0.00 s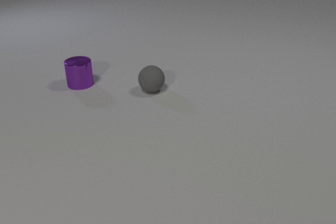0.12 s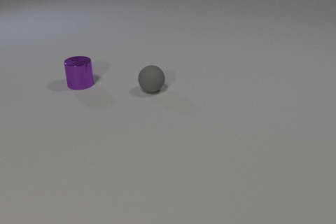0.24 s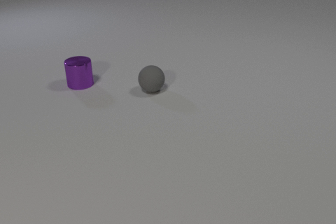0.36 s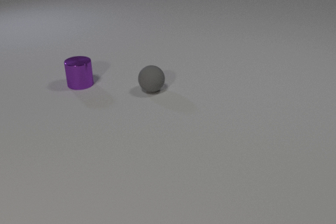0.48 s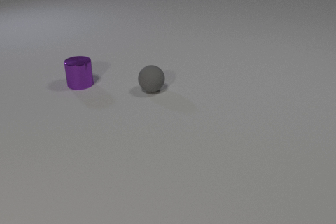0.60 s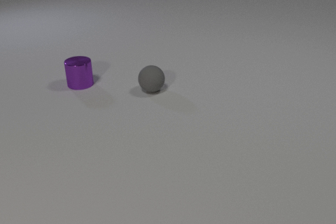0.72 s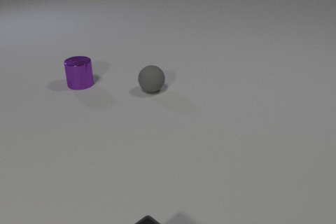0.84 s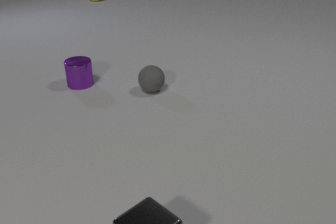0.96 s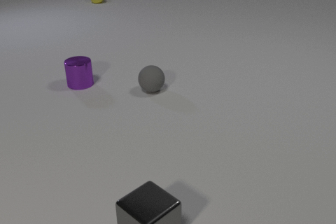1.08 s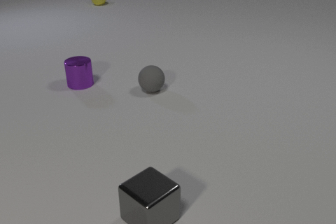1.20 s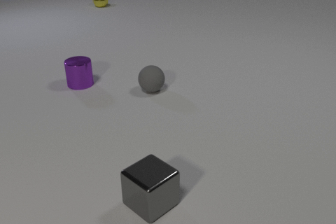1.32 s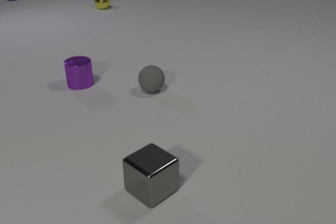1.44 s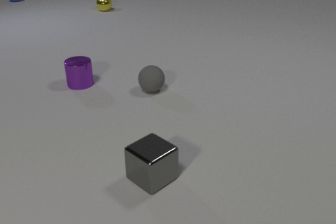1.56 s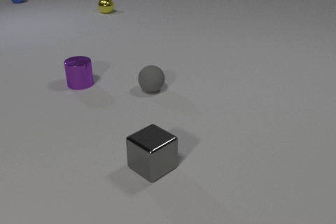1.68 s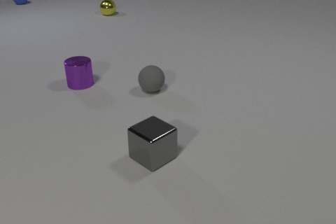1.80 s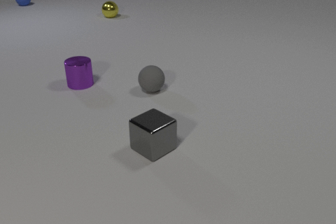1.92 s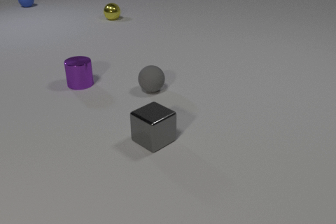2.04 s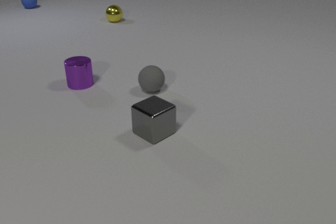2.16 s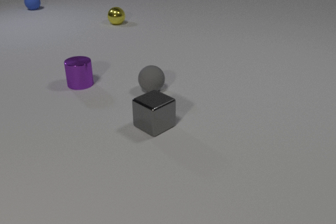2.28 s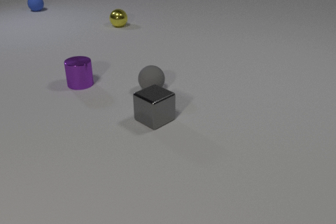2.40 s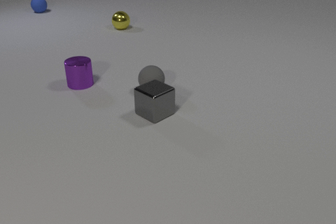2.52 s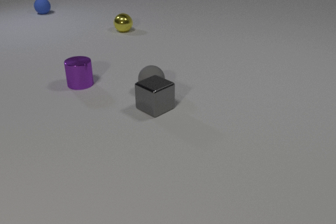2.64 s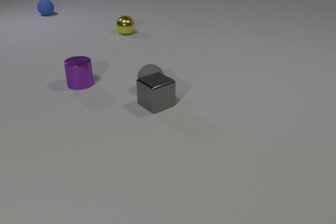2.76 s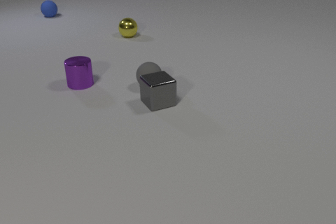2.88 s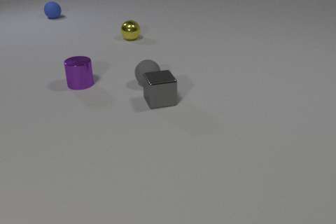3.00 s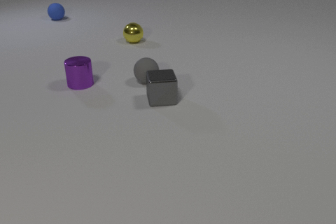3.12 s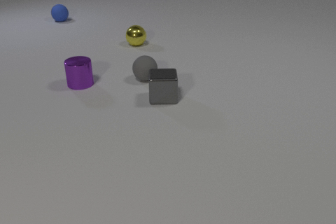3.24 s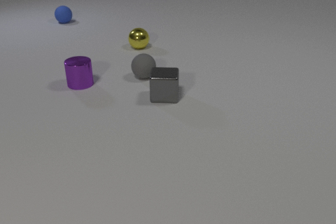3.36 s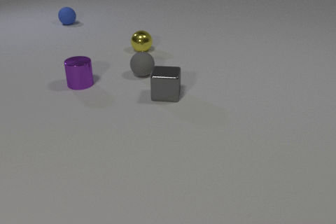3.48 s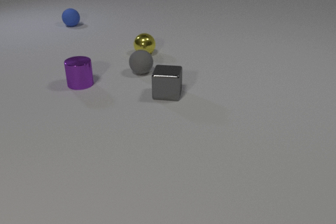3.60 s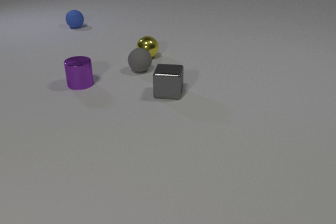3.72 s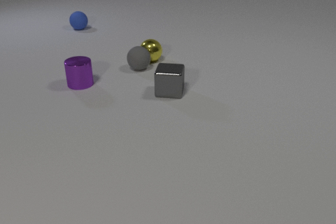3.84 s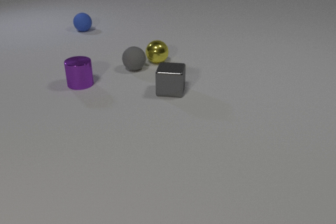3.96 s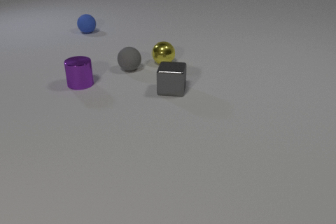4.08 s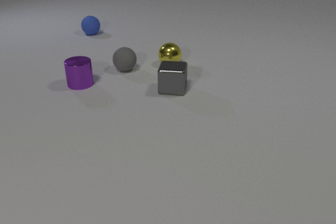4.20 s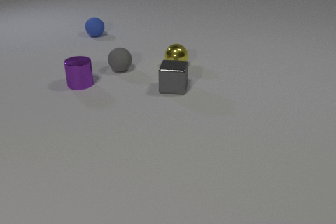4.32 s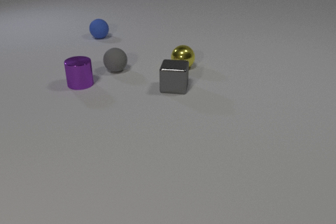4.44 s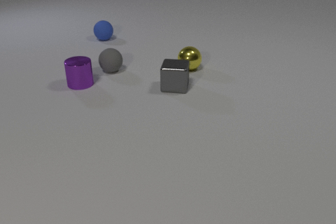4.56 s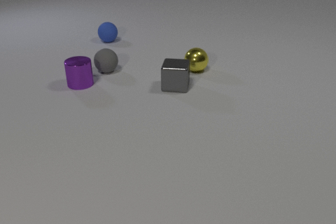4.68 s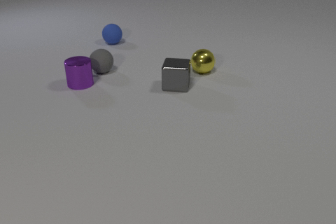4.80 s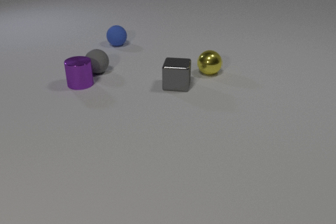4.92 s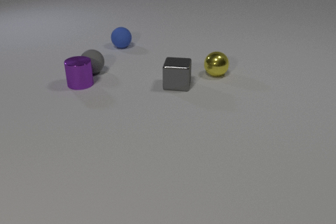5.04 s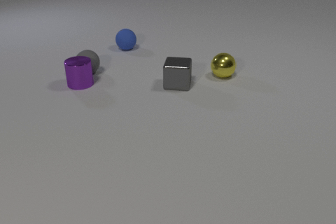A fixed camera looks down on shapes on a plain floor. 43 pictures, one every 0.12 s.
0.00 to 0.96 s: The gray metal cube comes in at the bottom edge, slides away from the camera. The yellow metal sphere comes in at the top edge, rolls toward the camera.
0.96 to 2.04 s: The gray metal cube slides away from the camera. The yellow metal sphere rolls toward the camera. The blue rubber sphere comes in at the top edge, rolls toward the camera and to the right.
2.04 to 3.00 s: The gray metal cube slides away from the camera, spins so that its near face slides to the left, clockwise seen from above. The gray rubber sphere rolls away from the camera. The yellow metal sphere rolls toward the camera. The blue rubber sphere rolls toward the camera and to the right. The gray metal cube and the gray rubber sphere collide.
3.00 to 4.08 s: The gray metal cube slides away from the camera and to the right. The gray rubber sphere rolls away from the camera and to the left. The yellow metal sphere rolls toward the camera and to the right. The blue rubber sphere rolls toward the camera and to the right. The gray rubber sphere and the yellow metal sphere collide.
4.08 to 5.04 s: The gray metal cube slides away from the camera. The gray rubber sphere rolls to the left. The yellow metal sphere rolls to the right and toward the camera. The blue rubber sphere rolls toward the camera and to the right.
What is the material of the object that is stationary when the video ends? metal.
What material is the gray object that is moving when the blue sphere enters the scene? metal.
How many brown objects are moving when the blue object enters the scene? 0.
